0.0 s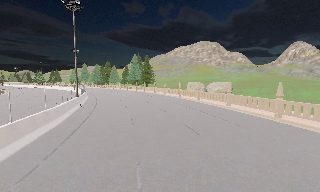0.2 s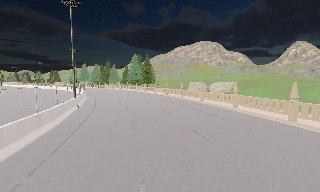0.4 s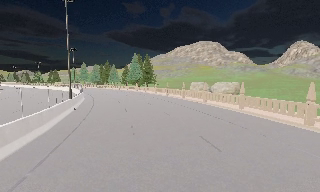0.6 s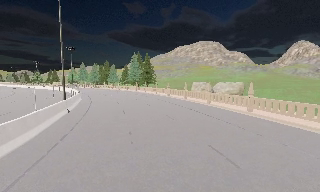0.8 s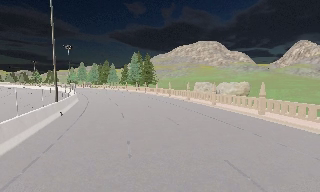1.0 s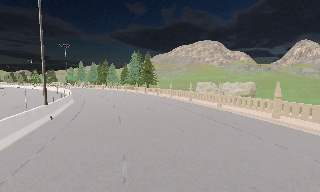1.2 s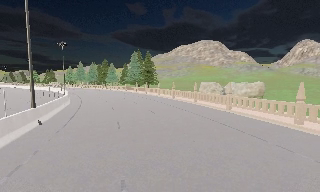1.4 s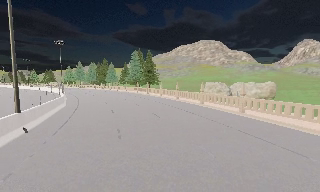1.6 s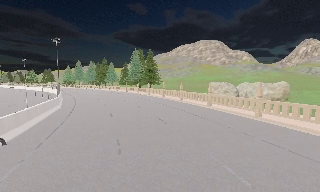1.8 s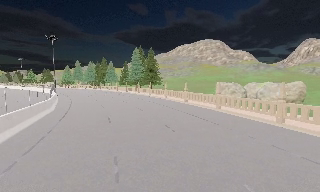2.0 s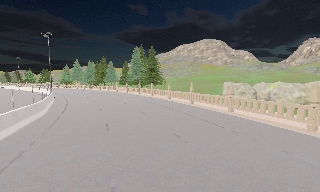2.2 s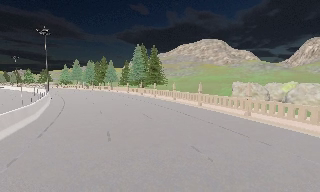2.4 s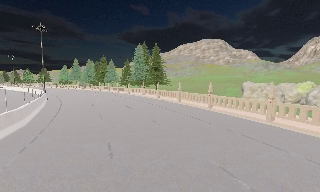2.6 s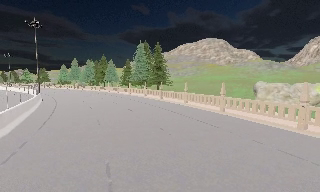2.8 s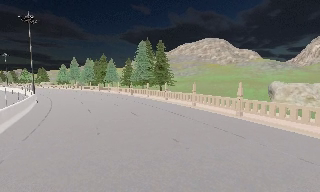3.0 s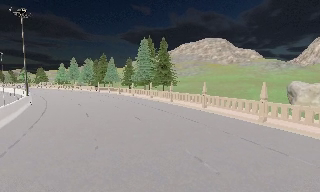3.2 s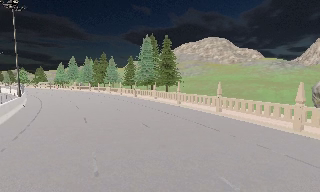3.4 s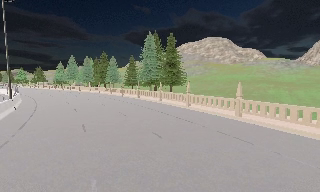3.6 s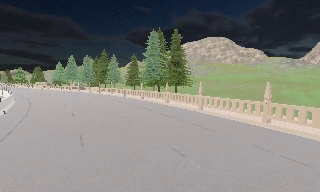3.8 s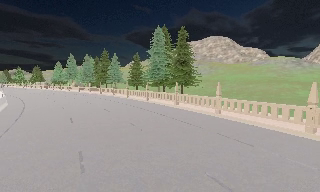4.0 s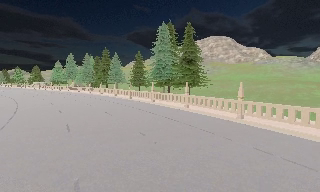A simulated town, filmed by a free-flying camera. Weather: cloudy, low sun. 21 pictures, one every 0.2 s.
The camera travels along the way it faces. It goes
forward.
0.0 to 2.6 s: The camera travels forward, about 20 m, so what stands in front looms larger.
2.6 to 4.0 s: The camera travels forward and to its left, about 15 m, so what stands in front looms larger.
The film runs forward here.
